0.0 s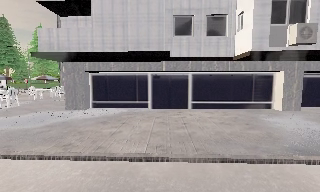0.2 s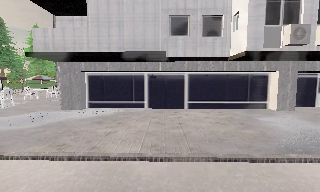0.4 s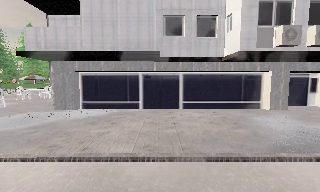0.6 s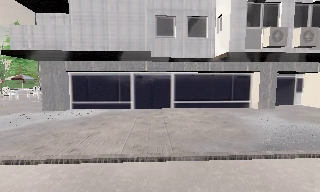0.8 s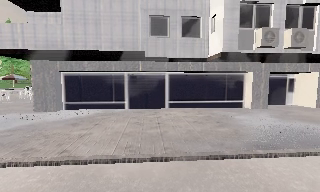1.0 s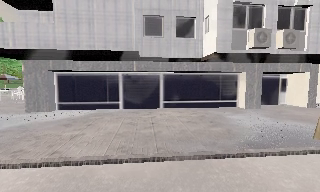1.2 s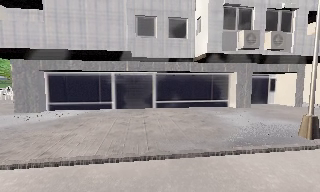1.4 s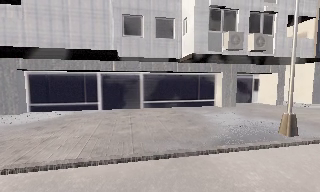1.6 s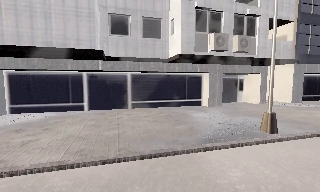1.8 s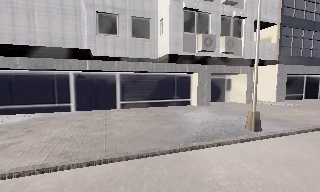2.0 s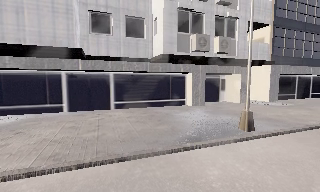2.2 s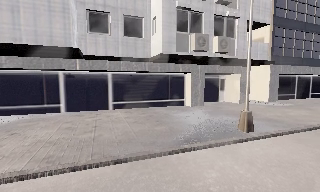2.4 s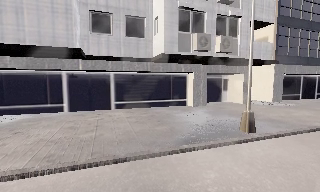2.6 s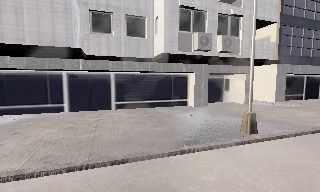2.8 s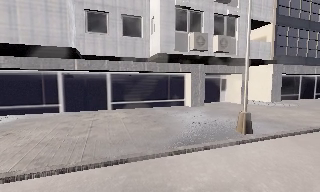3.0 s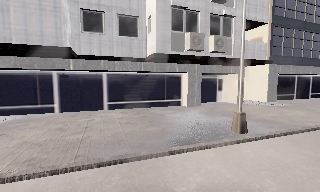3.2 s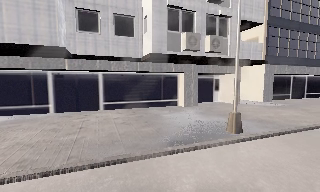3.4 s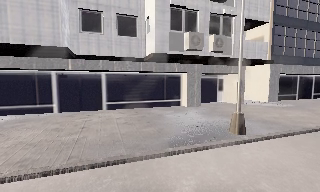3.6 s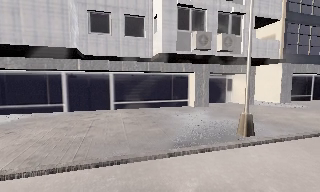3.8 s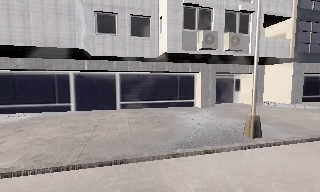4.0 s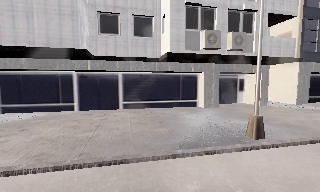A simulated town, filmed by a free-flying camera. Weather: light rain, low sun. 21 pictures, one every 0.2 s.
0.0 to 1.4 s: The camera pans to its right, which is clockwise from overhead, by about 15 degrees. It travels to its right, about 0.5 m, so close, fixed things drift to the left.
1.4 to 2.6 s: The camera shifts only a little, or ends up much as it began.
2.6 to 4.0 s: The camera travels to its right, about 0.5 m.
The film runs forward here.
